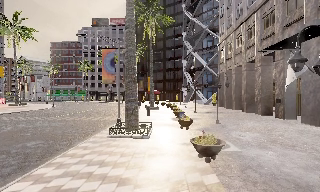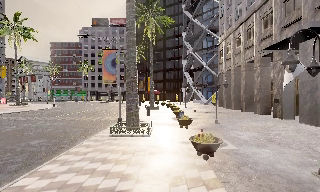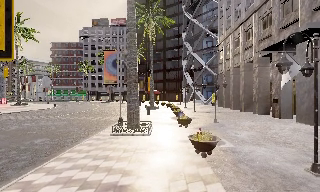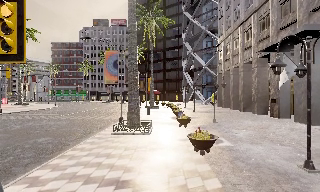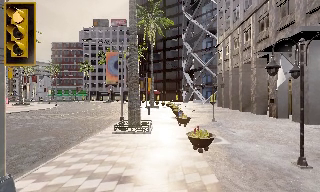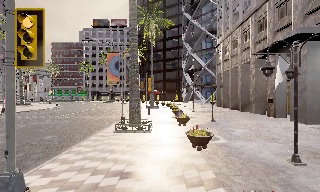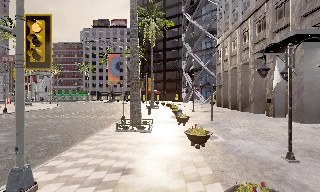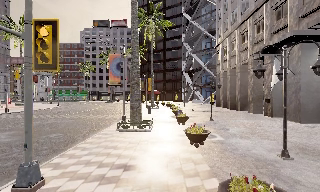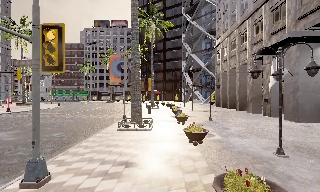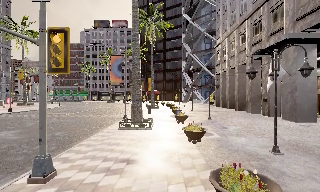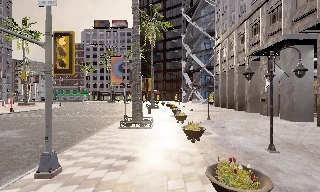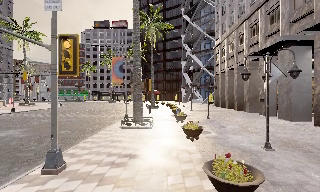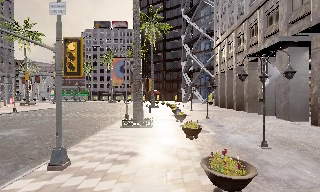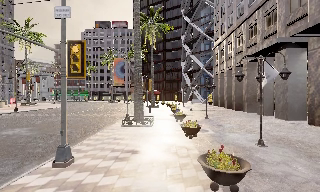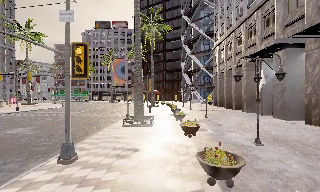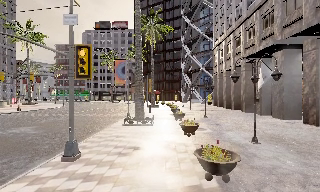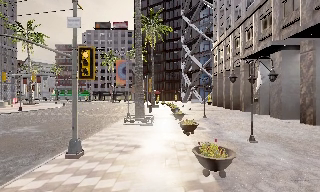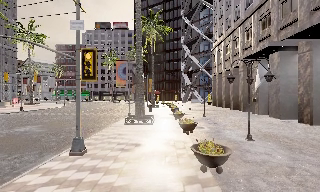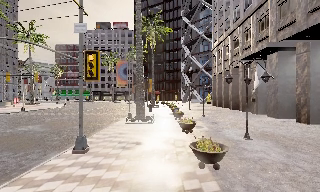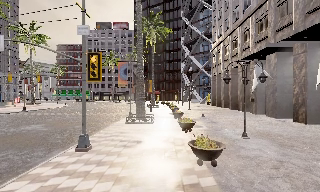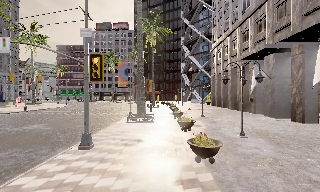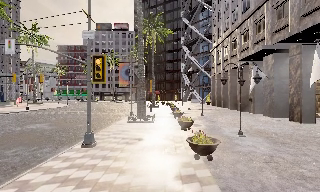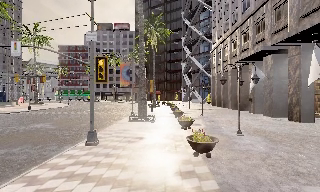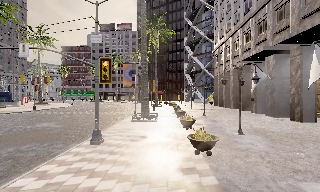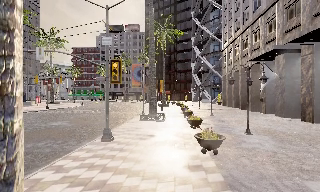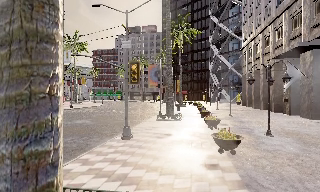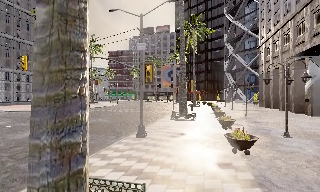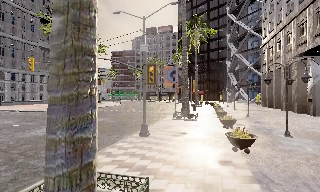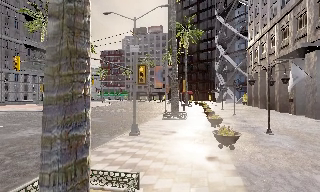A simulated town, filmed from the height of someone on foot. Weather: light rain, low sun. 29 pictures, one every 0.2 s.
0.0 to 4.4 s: The camera travels backward, about 6 m, so what stands in front gets smaller.
4.4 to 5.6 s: The camera pans to its left, which is counterclockwise from overhead, by about 10 degrees. It travels backward, about 1.5 m, so what stands in front gets smaller.
The film runs backward here.
